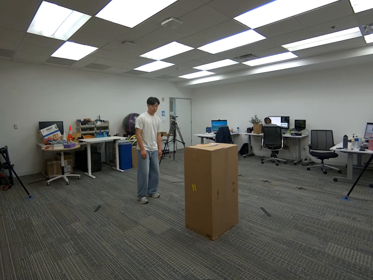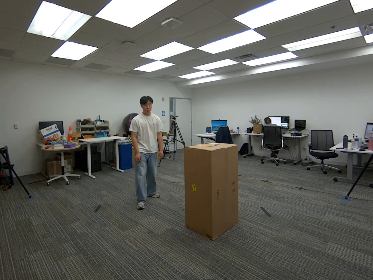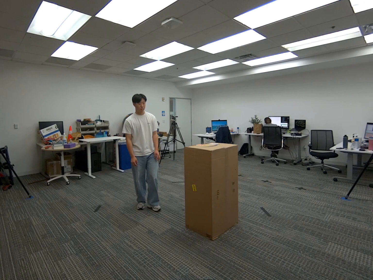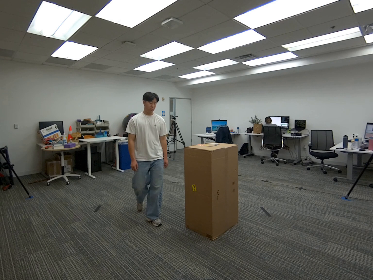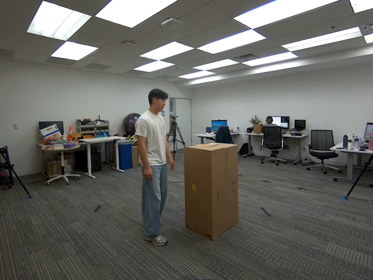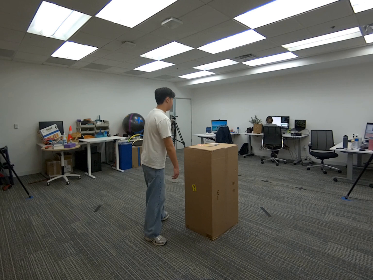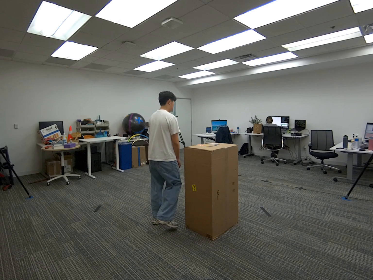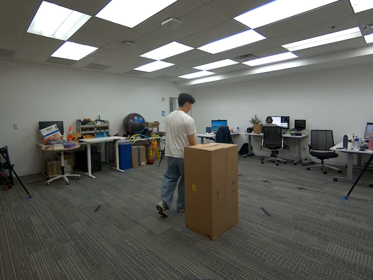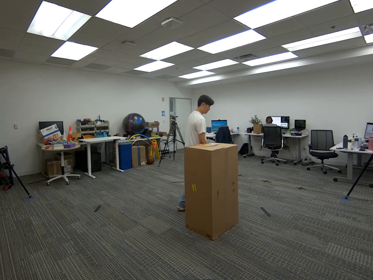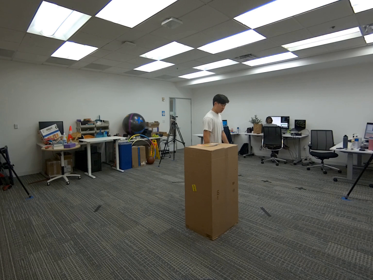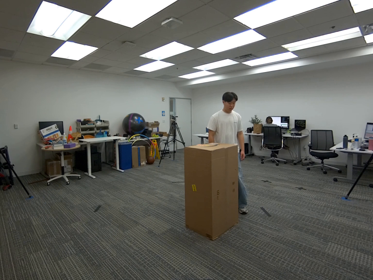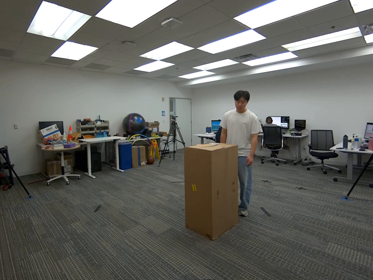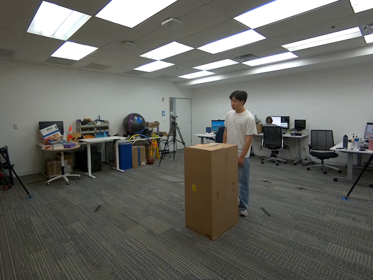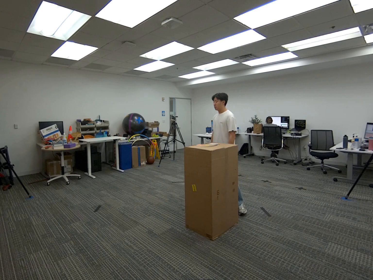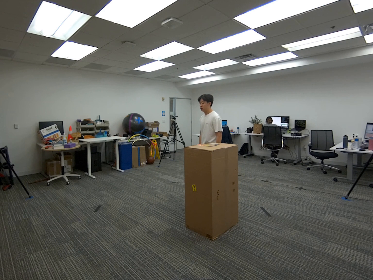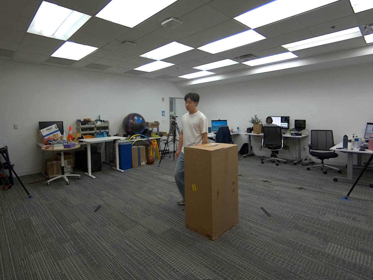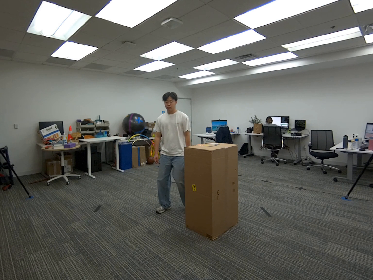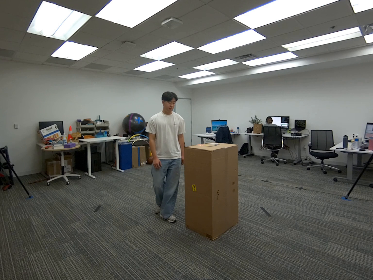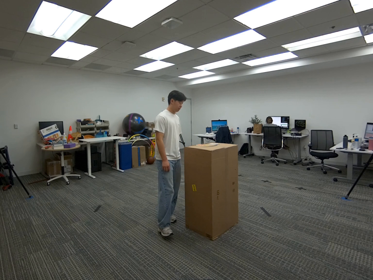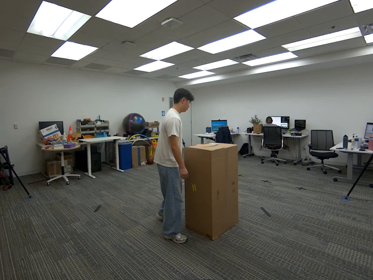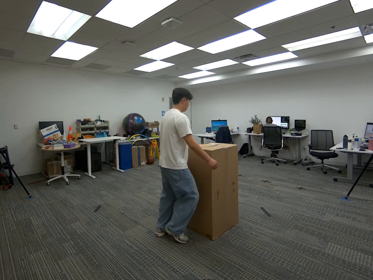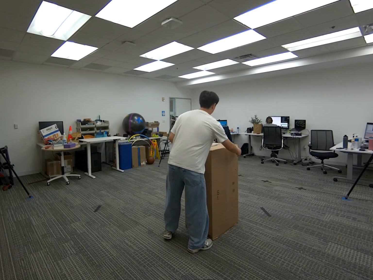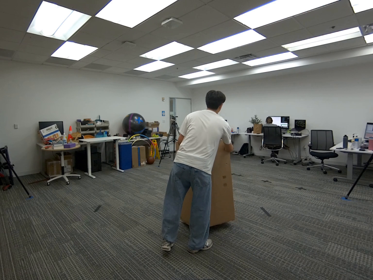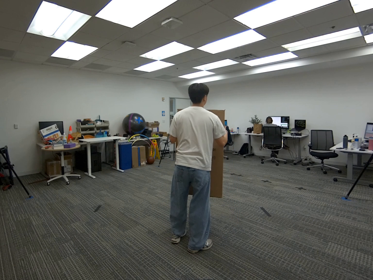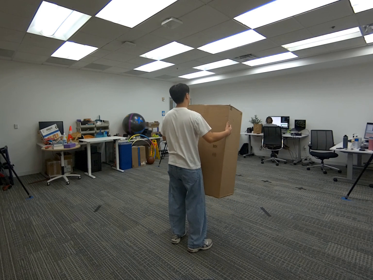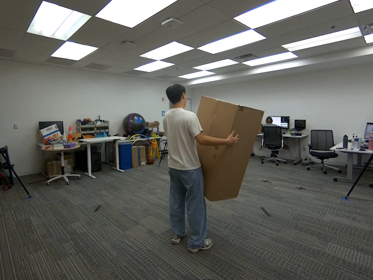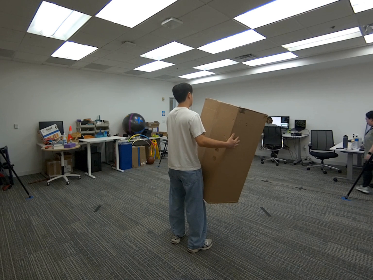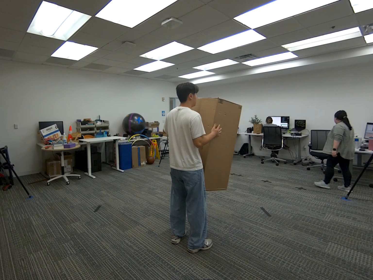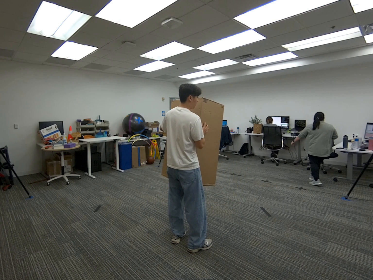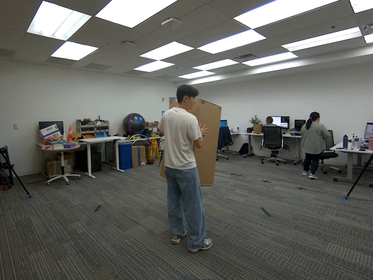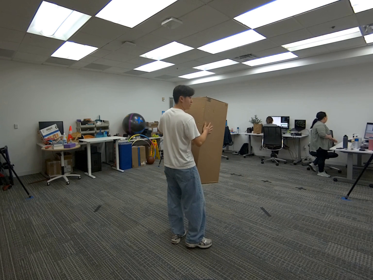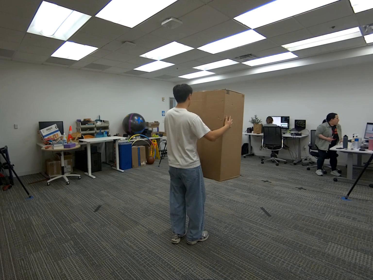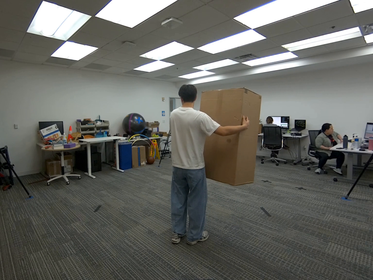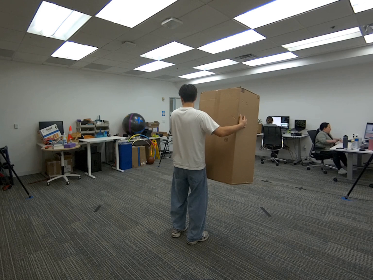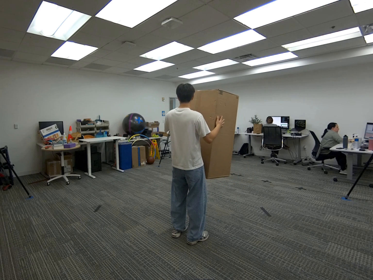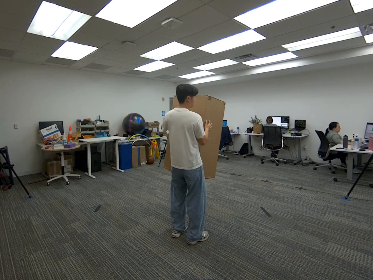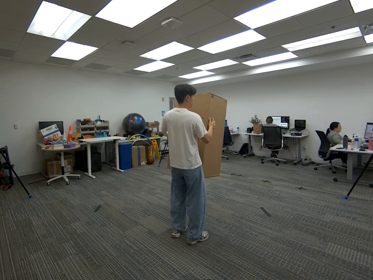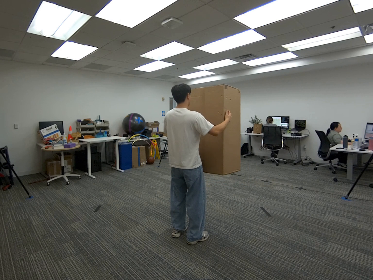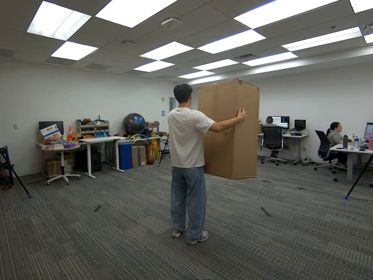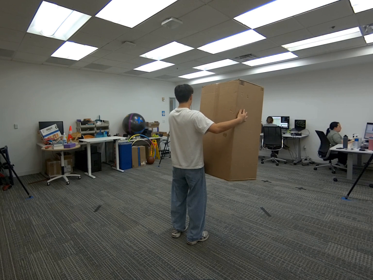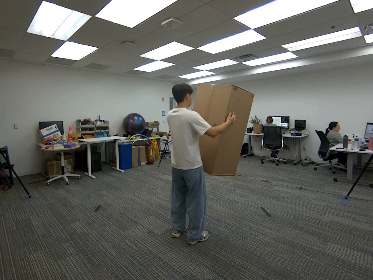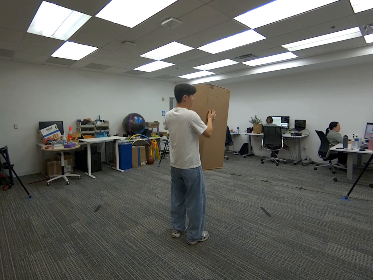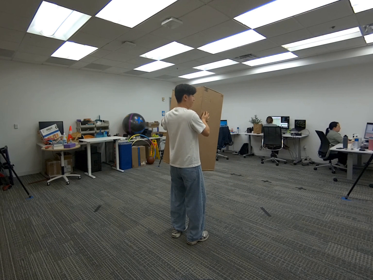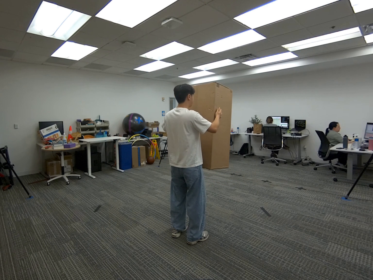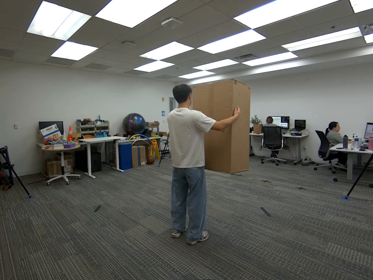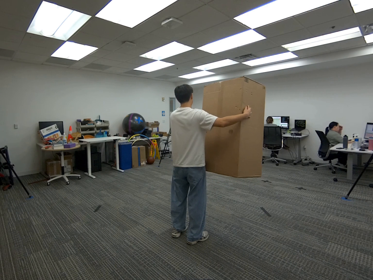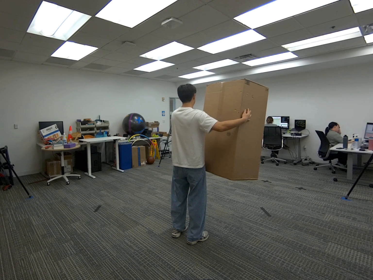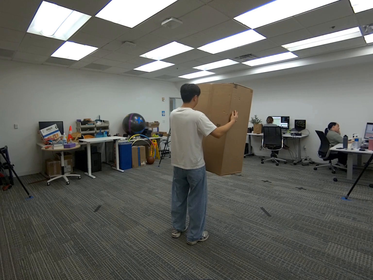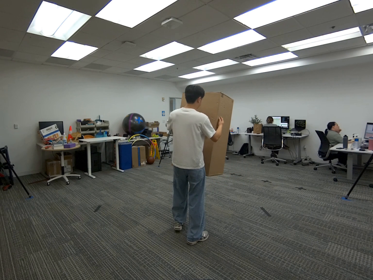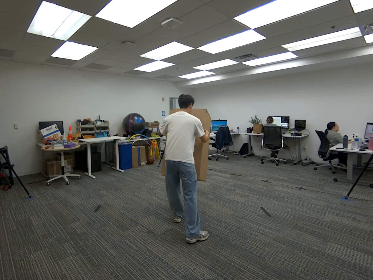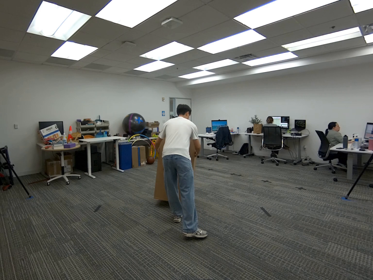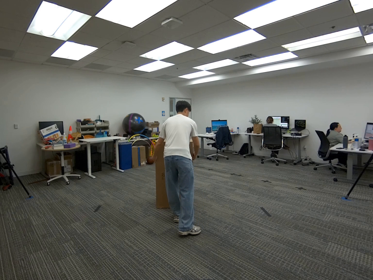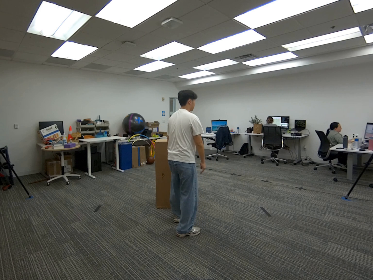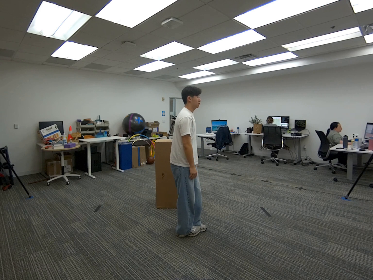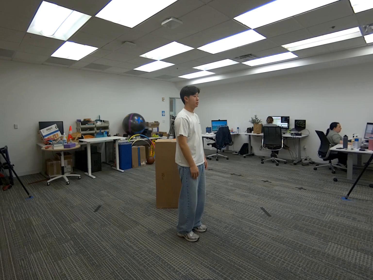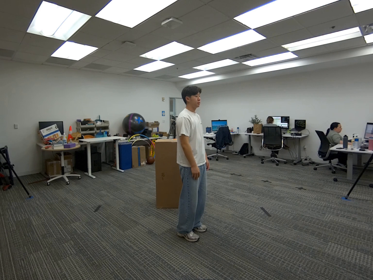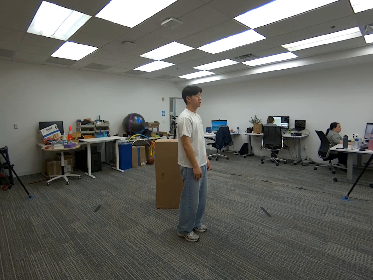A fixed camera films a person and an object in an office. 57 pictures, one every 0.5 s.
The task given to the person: Walk to the giant cardboard box, pick it up with both hands and move it side to side midair, once done place the box back on the ground.
